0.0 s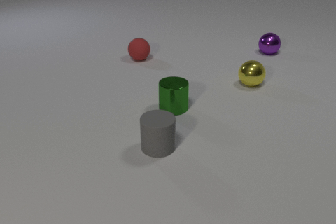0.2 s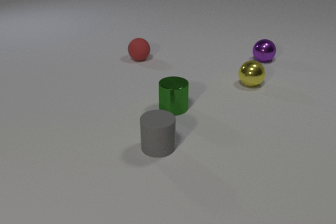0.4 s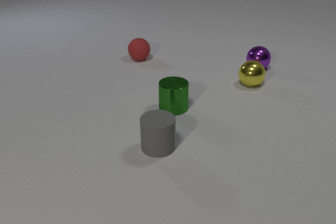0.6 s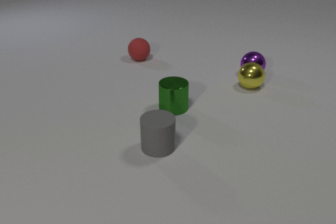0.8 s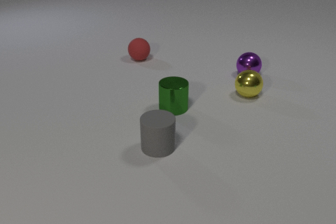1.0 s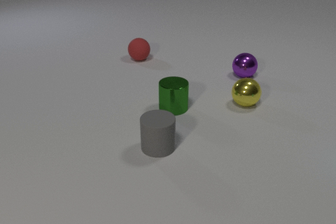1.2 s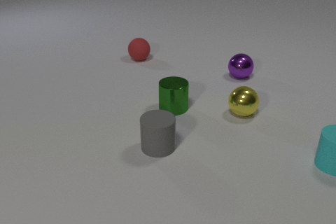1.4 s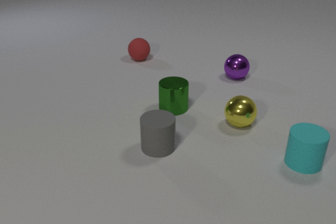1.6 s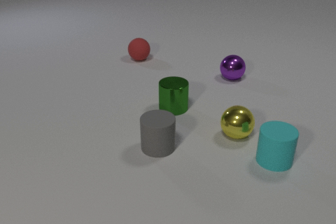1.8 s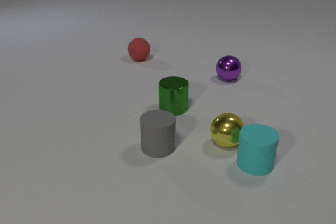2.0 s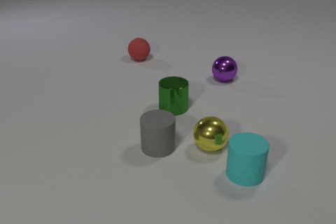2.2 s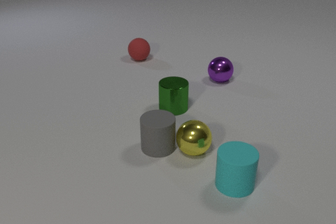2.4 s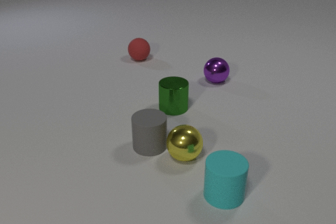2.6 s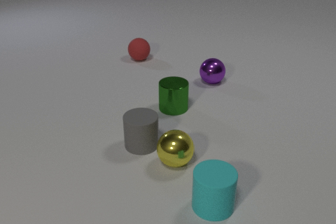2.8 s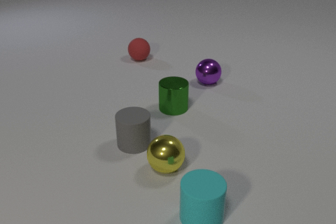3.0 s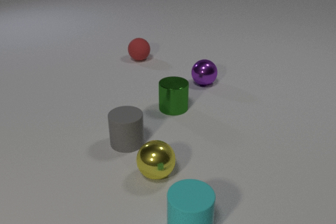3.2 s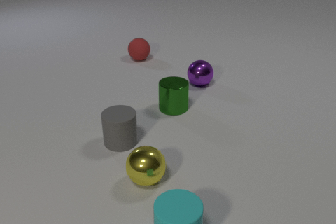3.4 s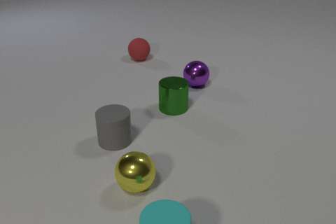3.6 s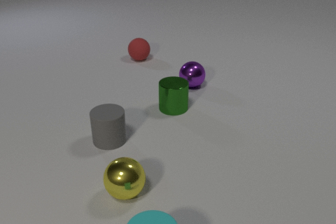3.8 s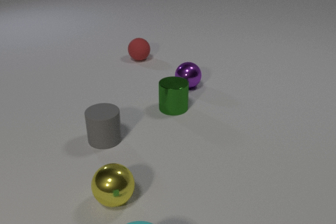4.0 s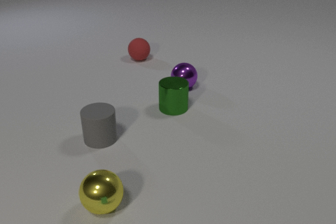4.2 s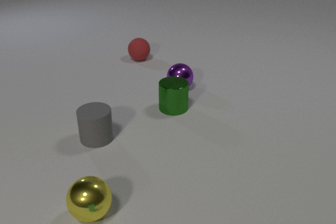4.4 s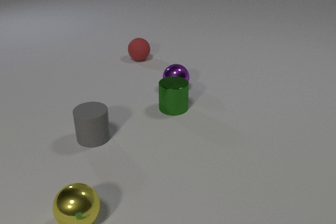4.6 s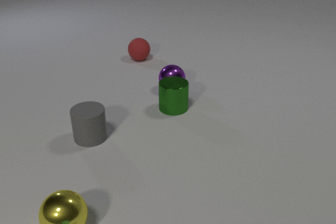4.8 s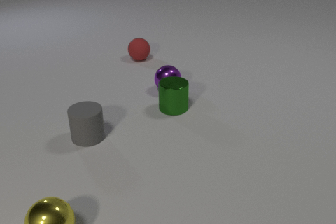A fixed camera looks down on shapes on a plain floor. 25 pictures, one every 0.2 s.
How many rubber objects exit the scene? 1.
What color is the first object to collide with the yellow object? purple.
What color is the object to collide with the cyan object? yellow.
0.0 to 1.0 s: The purple metal sphere rolls toward the camera. The yellow metal sphere rolls toward the camera. The purple metal sphere and the yellow metal sphere collide.
1.0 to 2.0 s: The purple metal sphere rolls to the left and toward the camera. The yellow metal sphere rolls toward the camera. The cyan rubber cylinder comes in at the right edge, slides to the left and toward the camera. The yellow metal sphere and the cyan rubber cylinder collide.
2.0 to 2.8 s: The purple metal sphere rolls to the left and toward the camera. The yellow metal sphere rolls to the left and toward the camera. The cyan rubber cylinder slides toward the camera and to the left. The gray rubber cylinder slides to the left. The yellow metal sphere and the gray rubber cylinder collide.
2.8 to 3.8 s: The purple metal sphere rolls to the left and toward the camera. The yellow metal sphere rolls to the left and toward the camera. The cyan rubber cylinder slides toward the camera and to the left. The gray rubber cylinder slides to the left.
3.8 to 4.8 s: The purple metal sphere rolls to the left and toward the camera. The yellow metal sphere rolls to the left and toward the camera. The cyan rubber cylinder leaves at the bottom edge. The gray rubber cylinder slides to the left and away from the camera.
